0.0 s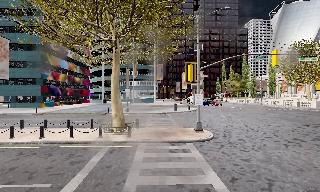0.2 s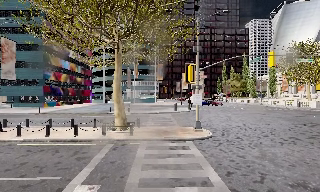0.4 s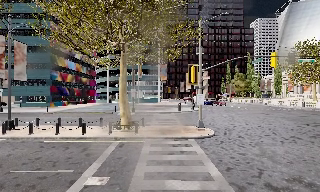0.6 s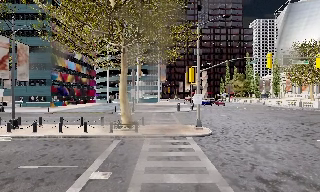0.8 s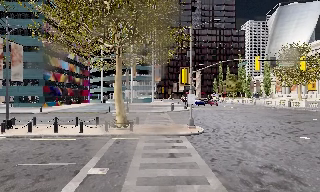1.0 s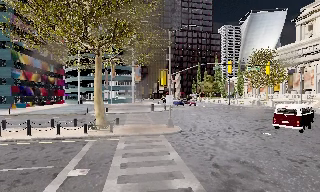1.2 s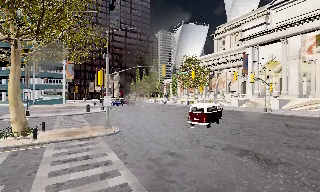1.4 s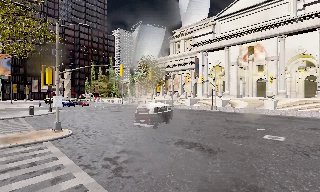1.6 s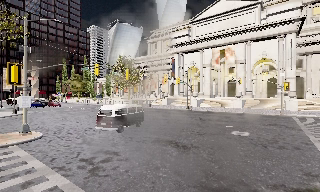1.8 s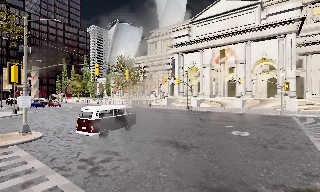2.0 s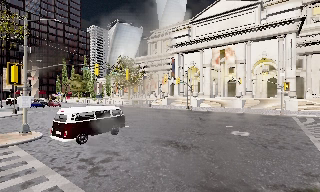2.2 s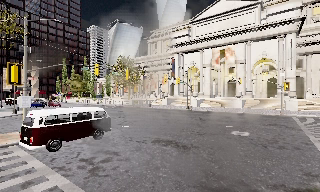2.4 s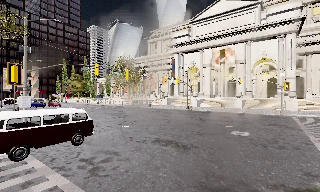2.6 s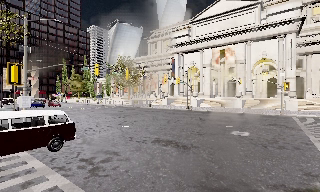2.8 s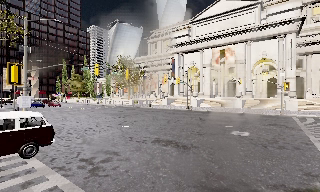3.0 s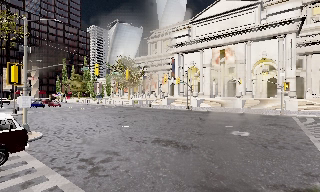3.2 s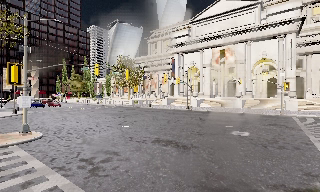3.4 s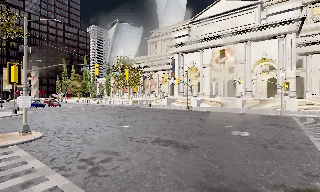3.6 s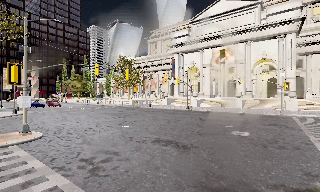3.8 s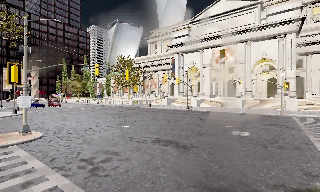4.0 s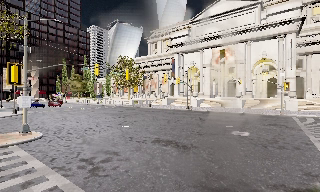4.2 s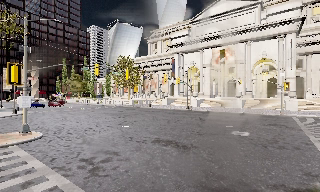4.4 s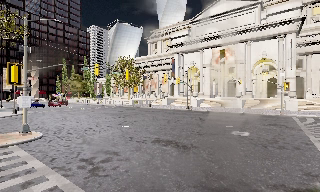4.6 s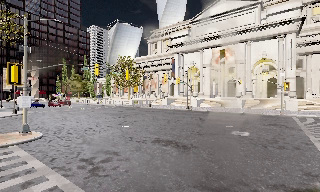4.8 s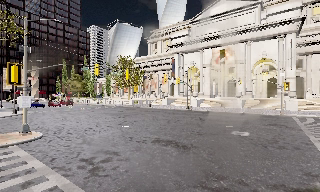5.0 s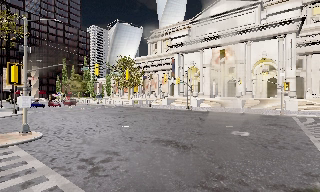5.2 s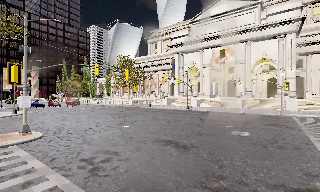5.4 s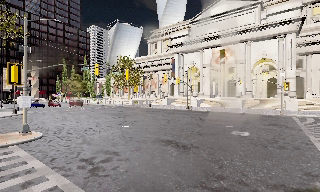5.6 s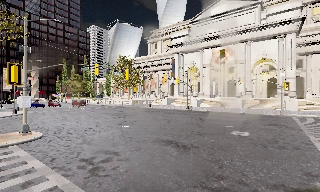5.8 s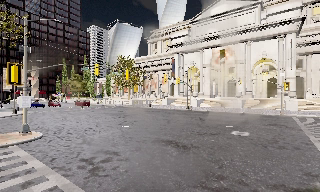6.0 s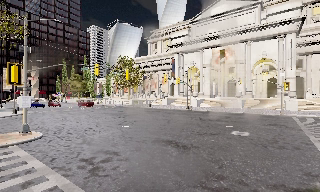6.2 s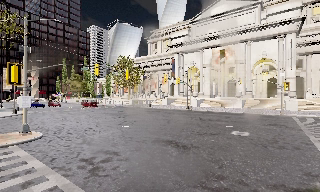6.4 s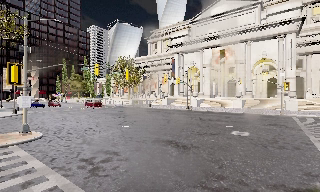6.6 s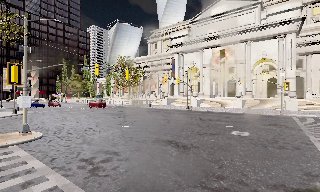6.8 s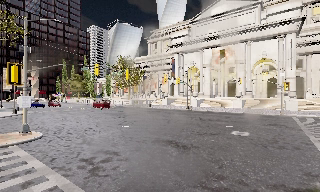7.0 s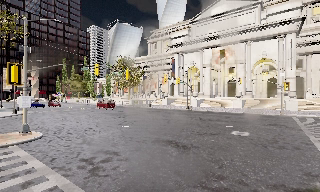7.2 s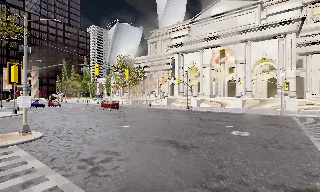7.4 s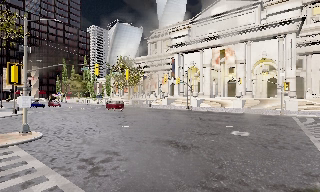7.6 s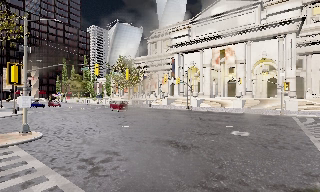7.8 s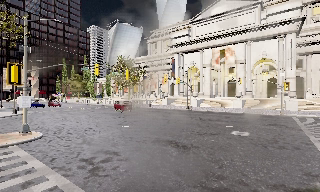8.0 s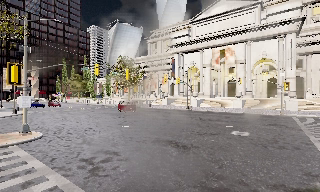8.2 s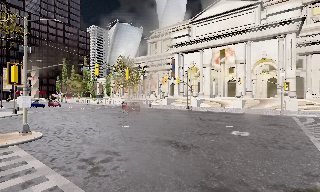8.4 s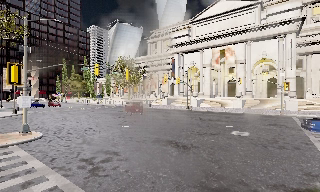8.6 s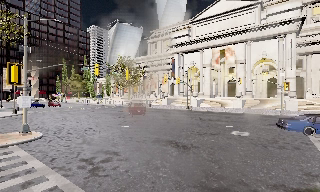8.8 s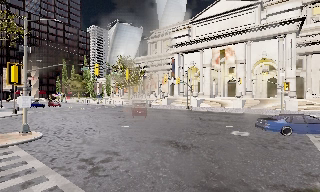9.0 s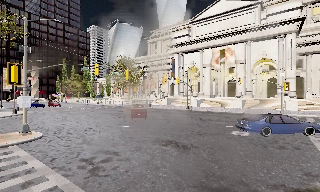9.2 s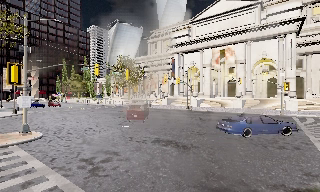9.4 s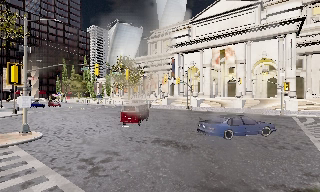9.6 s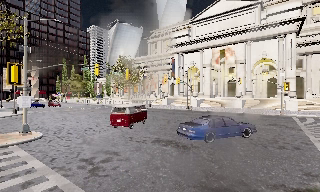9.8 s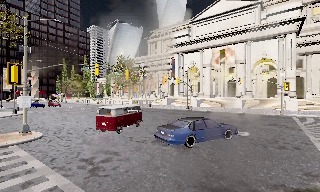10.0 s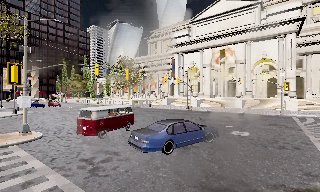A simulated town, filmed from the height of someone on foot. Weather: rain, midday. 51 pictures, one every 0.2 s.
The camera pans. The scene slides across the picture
to the left.
The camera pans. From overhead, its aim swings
clockwise.
0.0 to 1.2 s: The scene slides to the left, as the camera pans about 30 degrees to its right. It travels backward, about 2.5 m, so what stands in front gets smaller.
1.2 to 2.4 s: The camera pans to its right, which is clockwise from overhead, by about 25 degrees. It travels backward, about 0.5 m, so what stands in front gets smaller. It loses speed.
2.4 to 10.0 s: The camera keeps its place and its aim.
The film runs backward here.
